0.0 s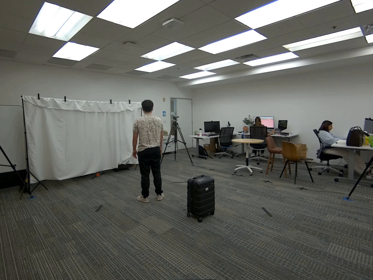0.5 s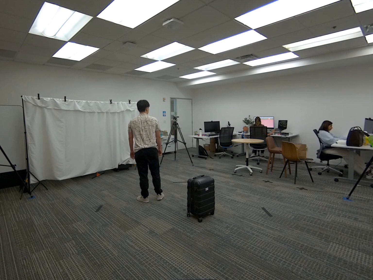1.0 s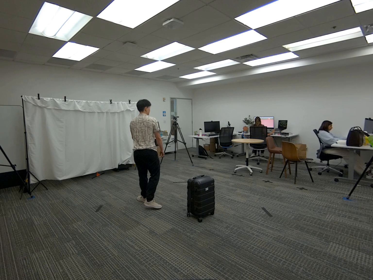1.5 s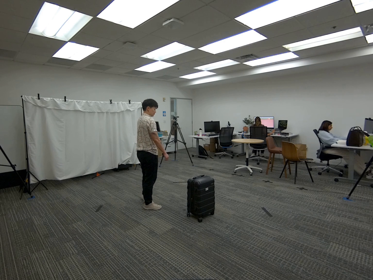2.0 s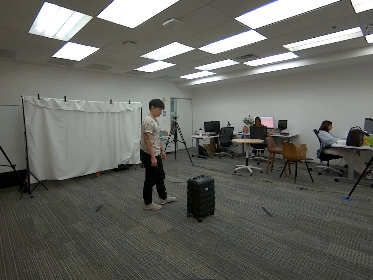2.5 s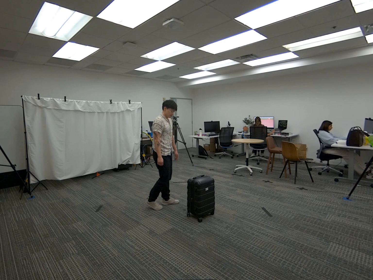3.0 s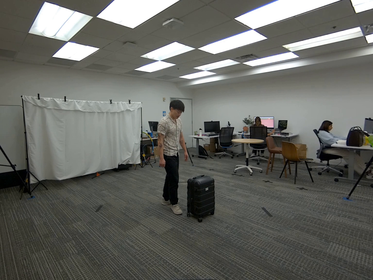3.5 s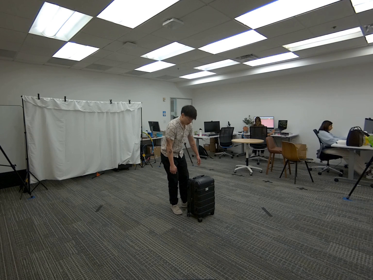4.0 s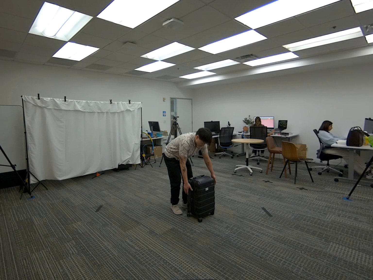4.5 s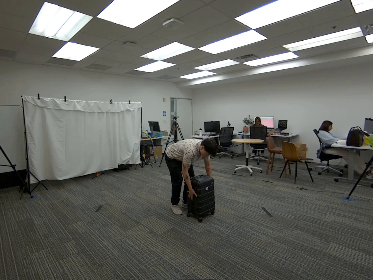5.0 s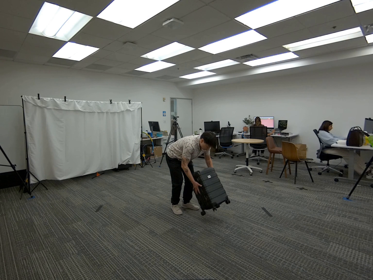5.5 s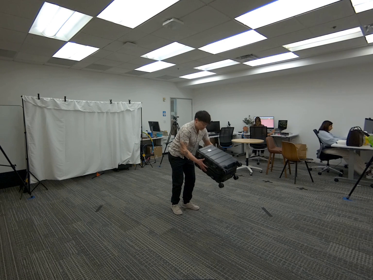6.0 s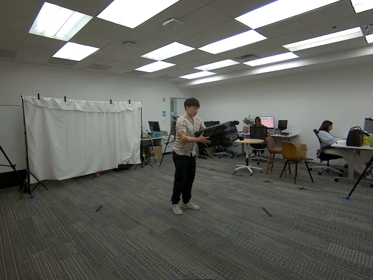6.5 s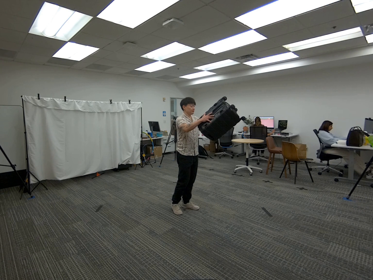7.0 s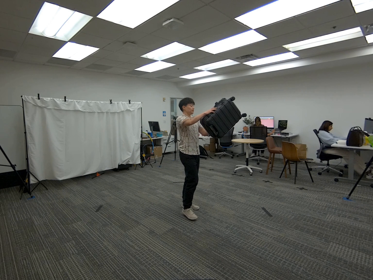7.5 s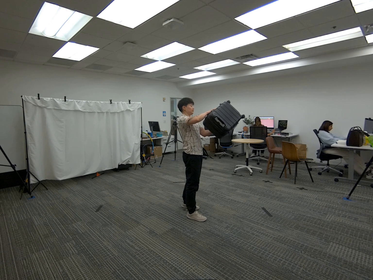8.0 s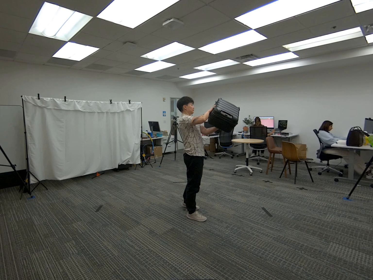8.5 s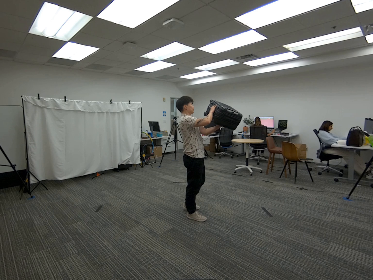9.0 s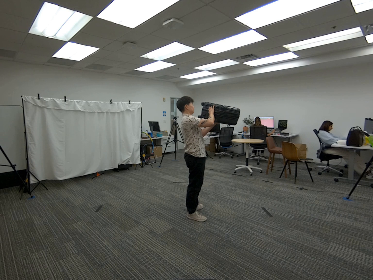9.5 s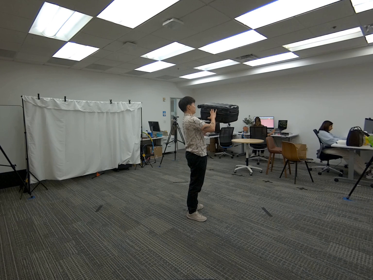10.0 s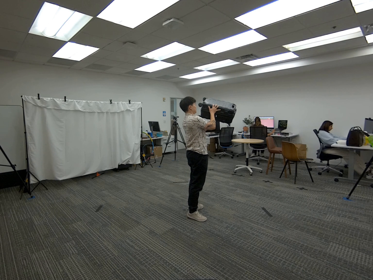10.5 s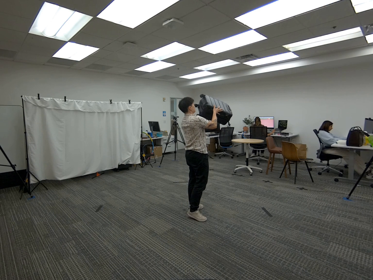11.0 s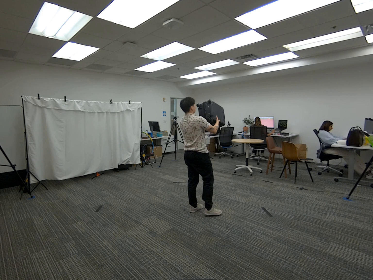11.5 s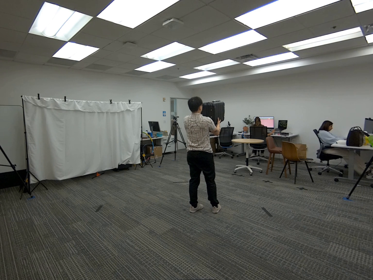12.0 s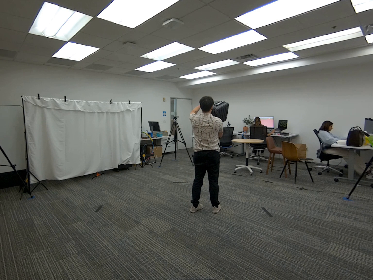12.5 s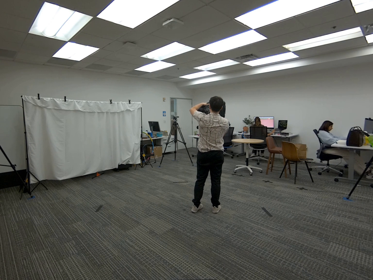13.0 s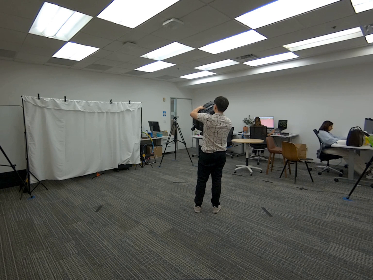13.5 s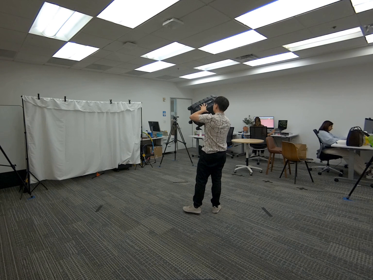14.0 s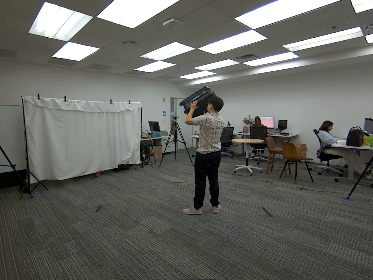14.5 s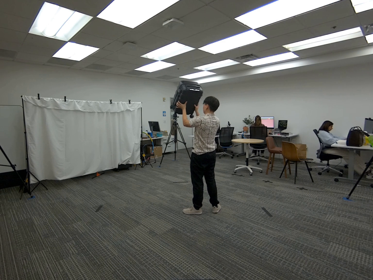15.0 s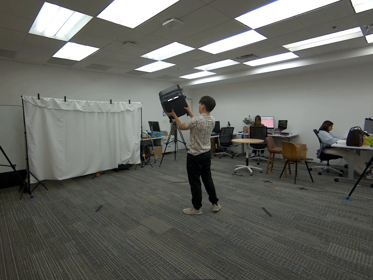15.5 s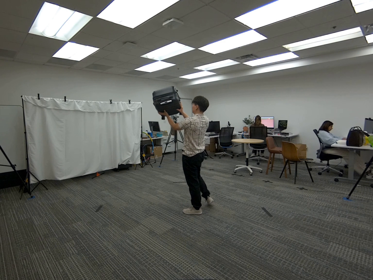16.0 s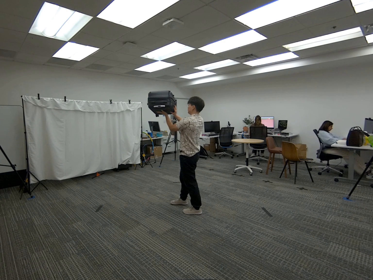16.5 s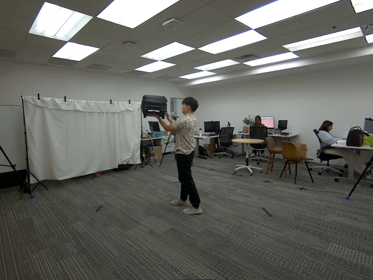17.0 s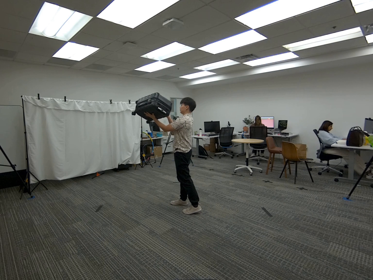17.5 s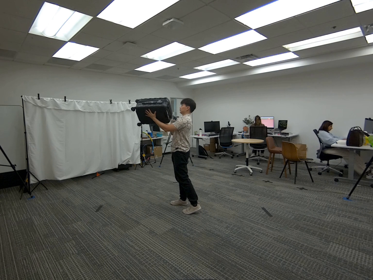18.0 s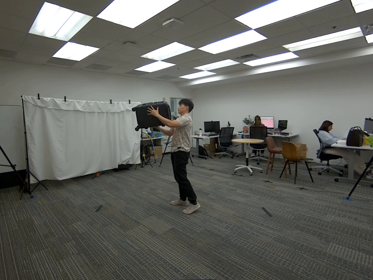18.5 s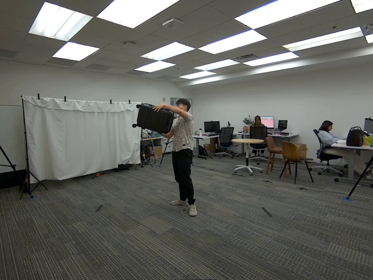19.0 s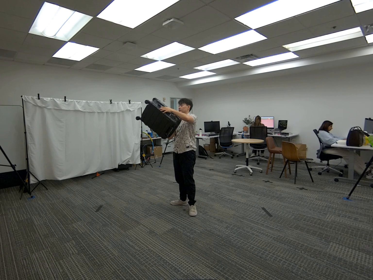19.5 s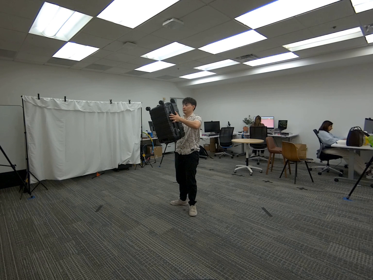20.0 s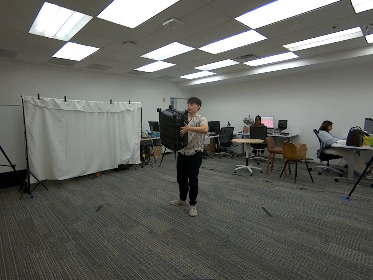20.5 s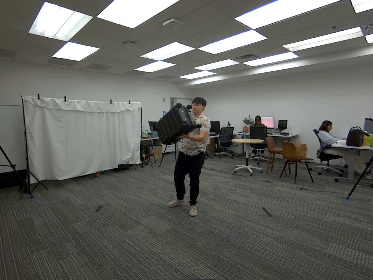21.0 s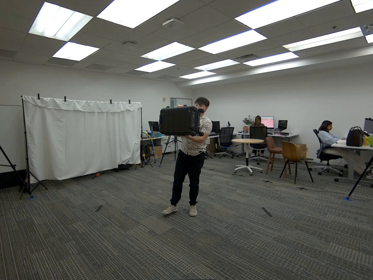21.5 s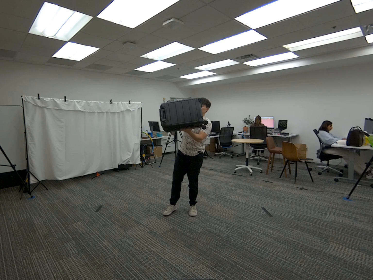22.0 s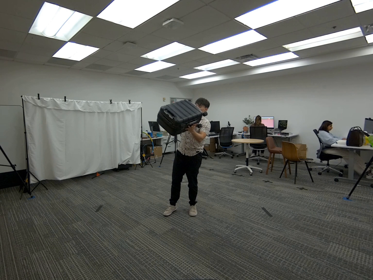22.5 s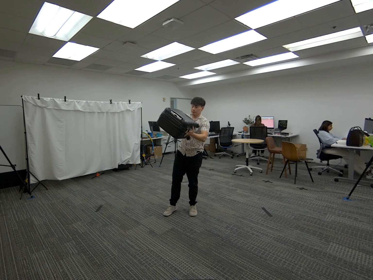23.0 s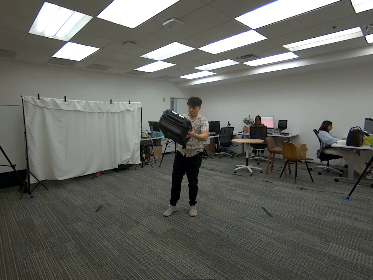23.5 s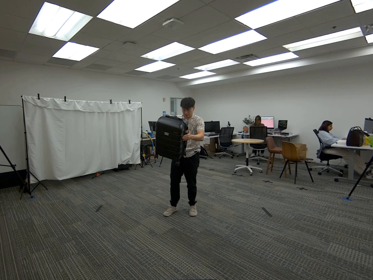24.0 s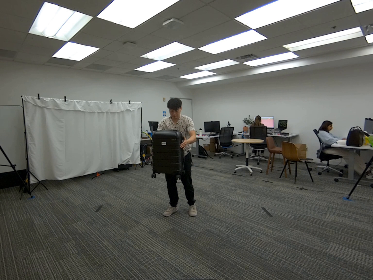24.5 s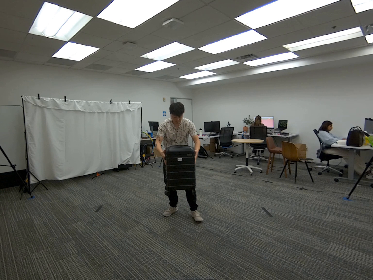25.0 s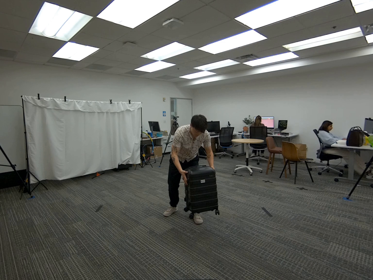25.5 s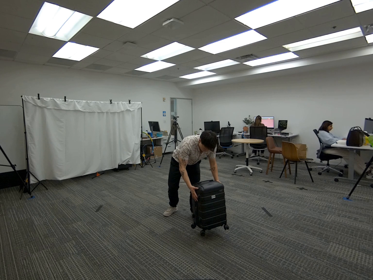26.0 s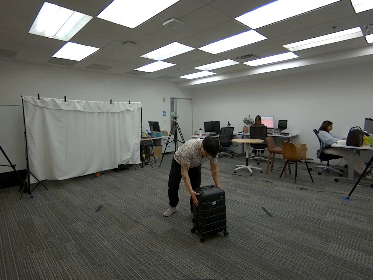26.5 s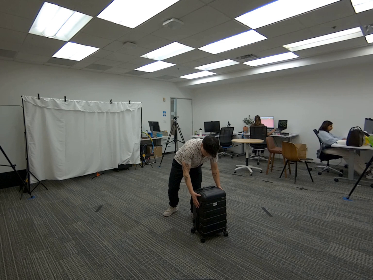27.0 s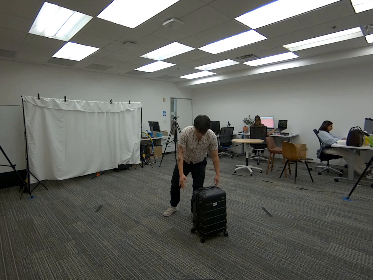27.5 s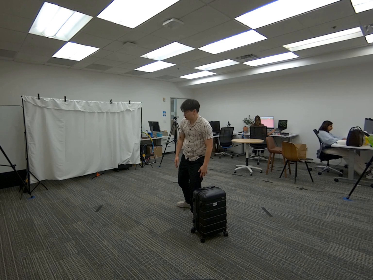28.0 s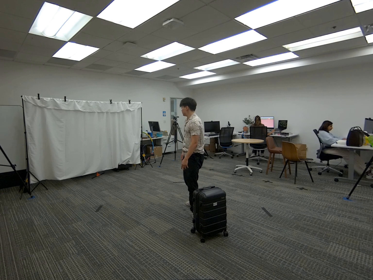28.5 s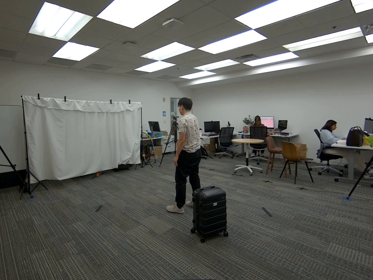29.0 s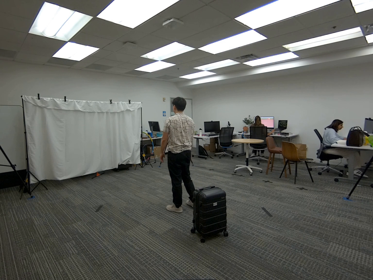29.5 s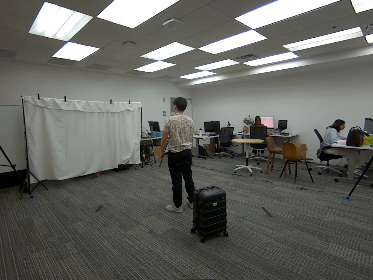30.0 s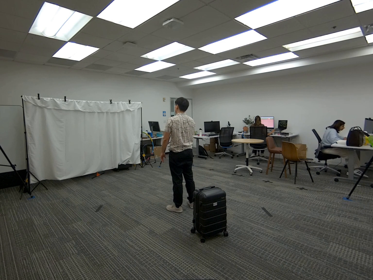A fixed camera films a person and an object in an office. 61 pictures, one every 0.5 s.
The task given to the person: Walk over to the luggage within the bounding area and using both hands pick up the luggage and proceed to roatate the luggage in midair so that all angles are visible by each camers.
